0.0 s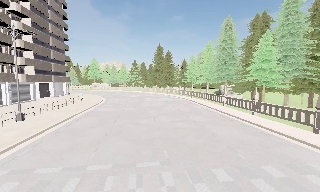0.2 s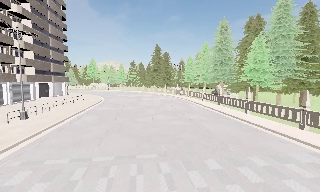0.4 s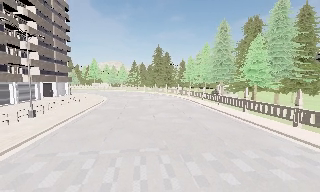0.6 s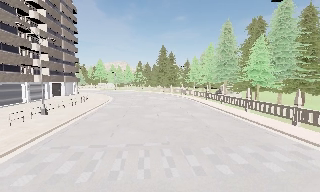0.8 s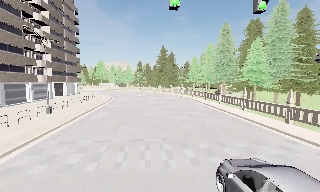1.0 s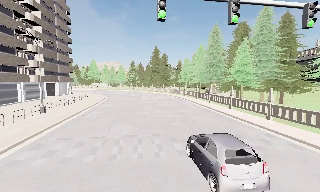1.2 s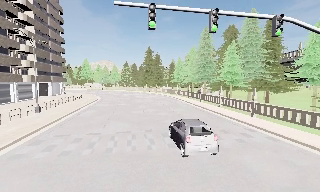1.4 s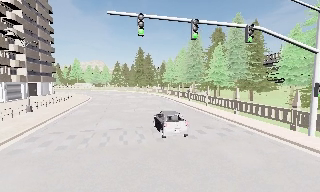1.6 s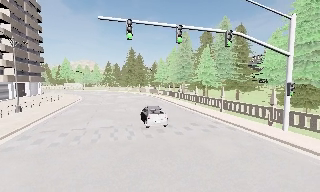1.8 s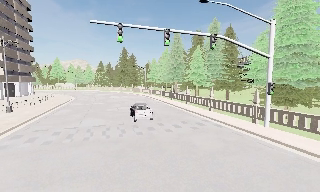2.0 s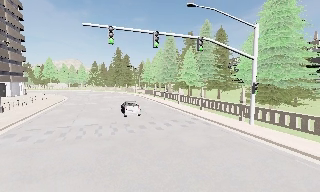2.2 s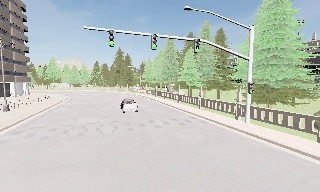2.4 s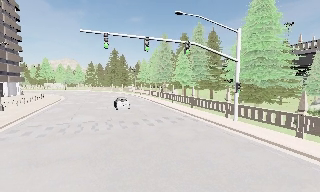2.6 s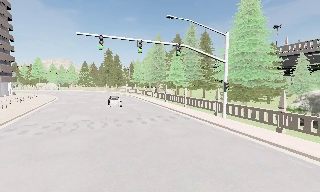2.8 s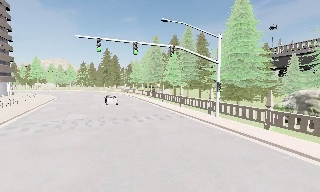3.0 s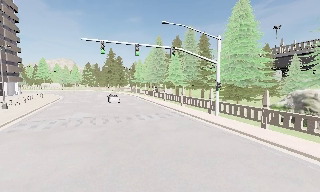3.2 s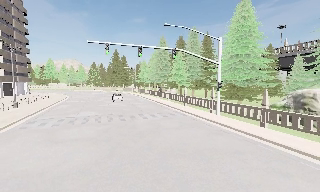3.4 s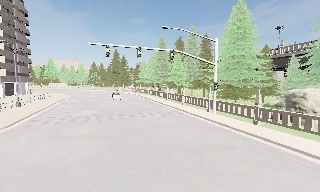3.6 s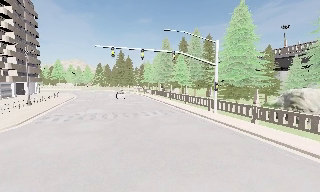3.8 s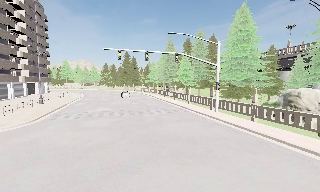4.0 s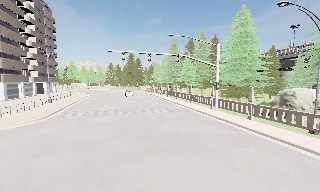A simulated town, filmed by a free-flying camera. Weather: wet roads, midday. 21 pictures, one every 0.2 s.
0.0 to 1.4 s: The camera travels backward, about 6 m, so what stands in front gets smaller.
1.4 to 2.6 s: The camera pans to its right, which is clockwise from overhead, by about 10 degrees. It travels backward, about 4 m, so what stands in front gets smaller.
2.6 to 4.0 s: The camera travels backward, about 5 m, so what stands in front gets smaller.
The film runs forward here.
